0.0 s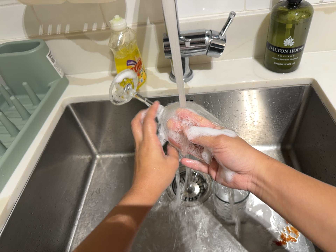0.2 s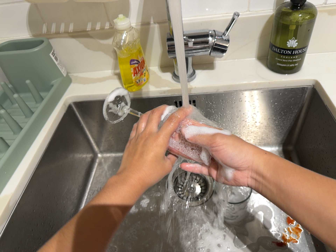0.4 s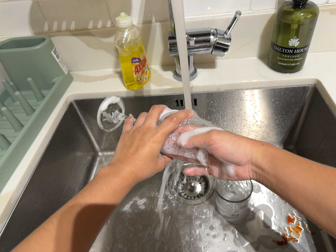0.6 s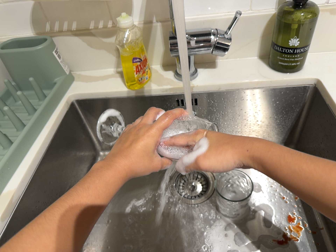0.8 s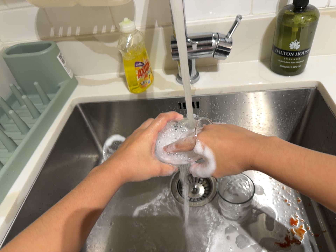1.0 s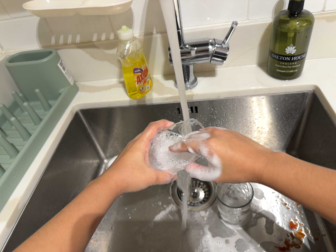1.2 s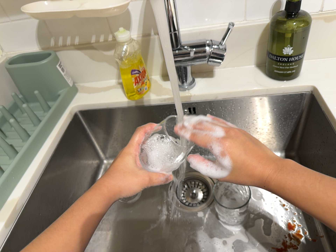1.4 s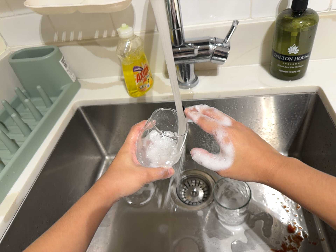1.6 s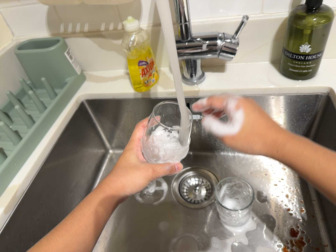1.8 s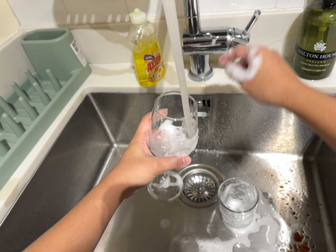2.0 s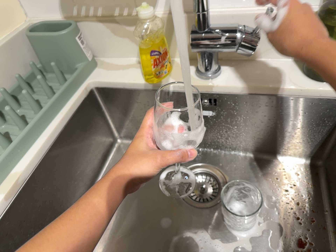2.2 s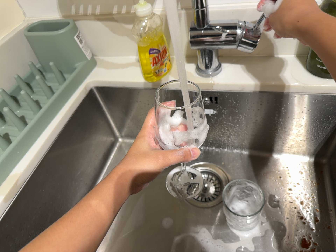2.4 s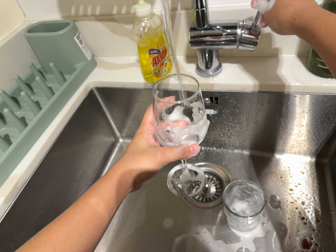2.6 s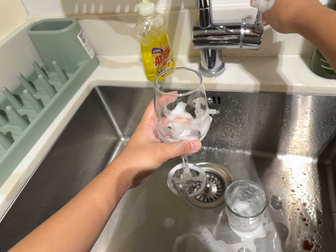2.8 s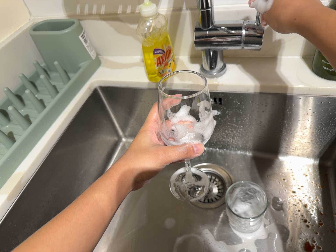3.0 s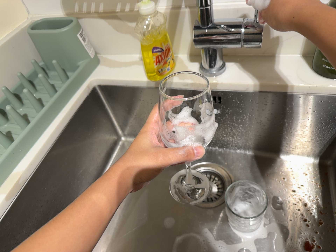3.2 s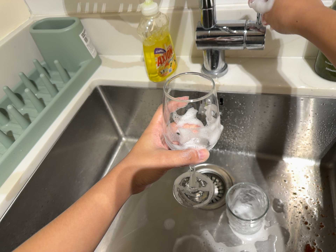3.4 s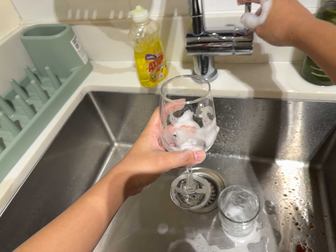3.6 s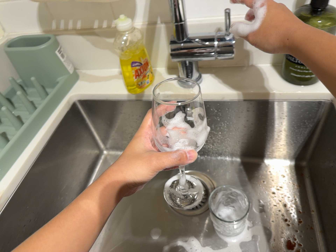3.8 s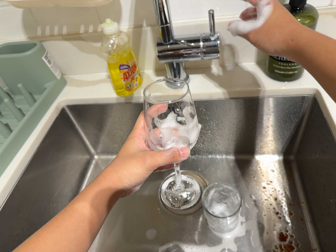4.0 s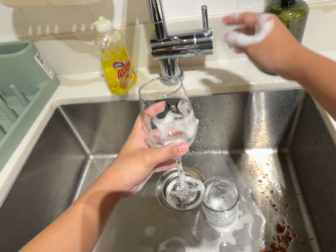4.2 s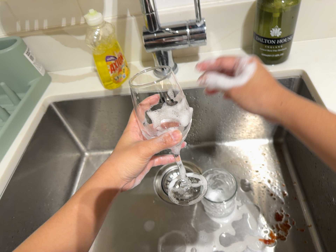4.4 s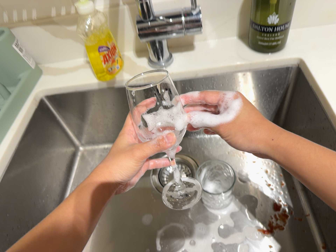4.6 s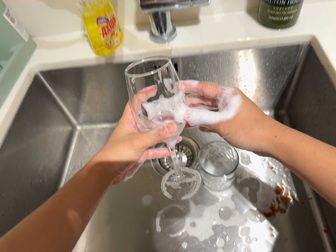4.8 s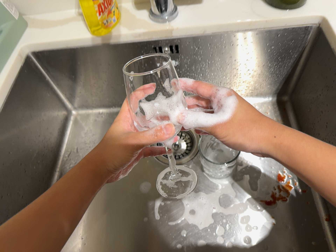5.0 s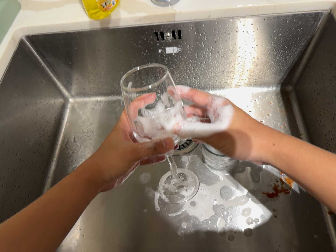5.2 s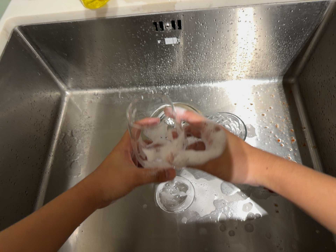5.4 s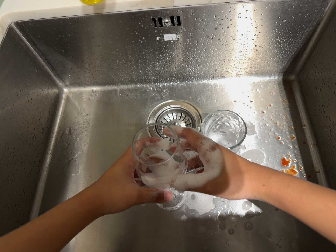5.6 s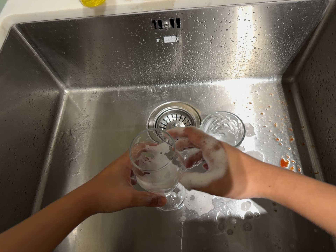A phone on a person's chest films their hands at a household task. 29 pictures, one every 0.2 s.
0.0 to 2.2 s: The camera pans to its left by about 10 degrees. It travels to its right, about 7 cm.
2.2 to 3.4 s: The camera keeps its place and its aim.
3.4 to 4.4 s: The camera rolls about its line of sight by about 10 degrees, and the scene rotates counterclockwise.
4.4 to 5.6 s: The camera travels forward, about 8 cm, so what stands in front looms larger. Its aim tips toward the bottom of its view by about 15 degrees, and the scene shifts upward.
The film runs backward here.
